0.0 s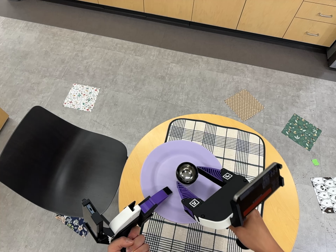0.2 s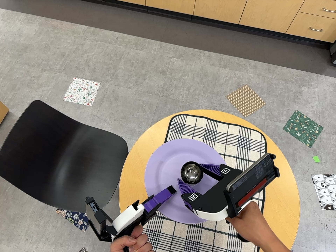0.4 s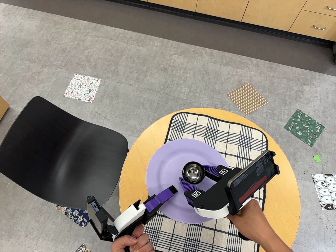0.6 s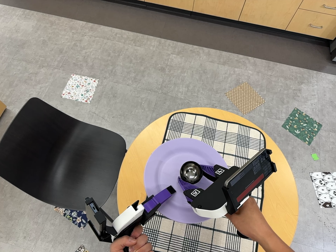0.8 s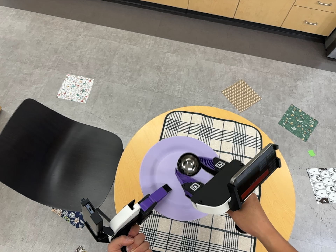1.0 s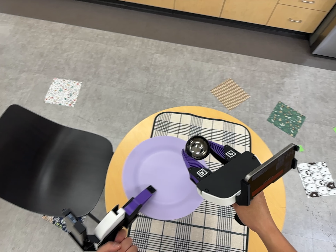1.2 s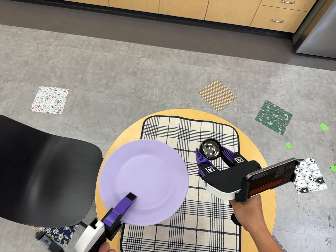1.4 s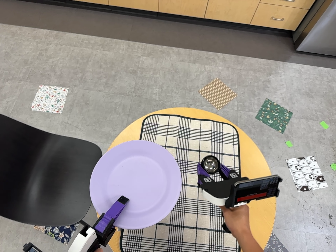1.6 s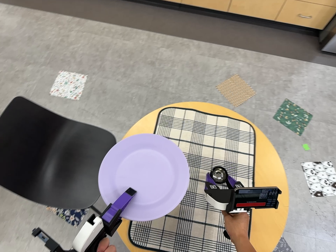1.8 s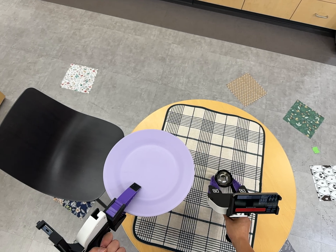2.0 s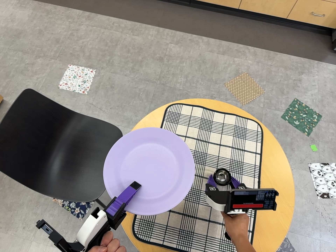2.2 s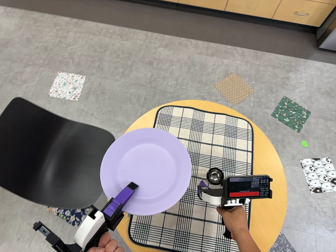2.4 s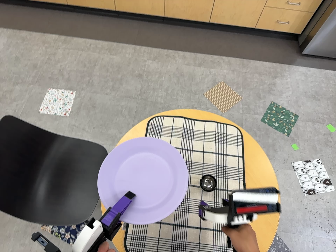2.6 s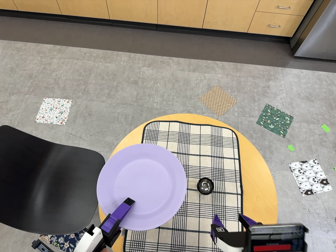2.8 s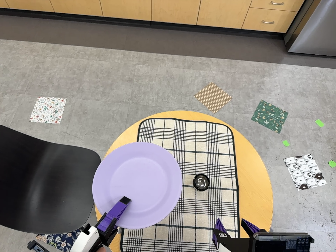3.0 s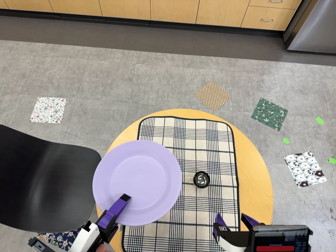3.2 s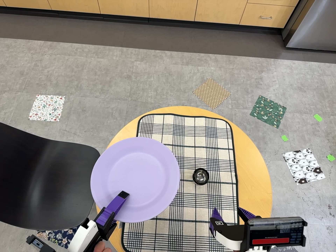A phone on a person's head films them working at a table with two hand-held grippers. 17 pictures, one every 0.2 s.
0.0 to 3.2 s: The camera travels to its right, about 5 cm, so close, fixed things drift to the left. It rolls about its line of sight by about 10 degrees, and the scene rotates counterclockwise.
The film runs forward here.
